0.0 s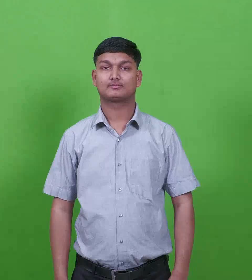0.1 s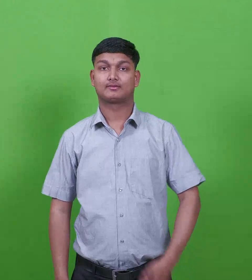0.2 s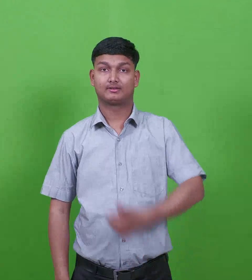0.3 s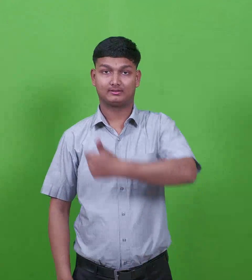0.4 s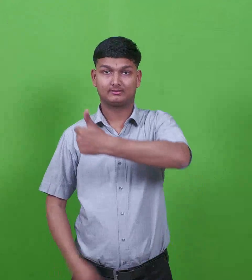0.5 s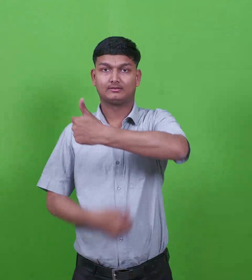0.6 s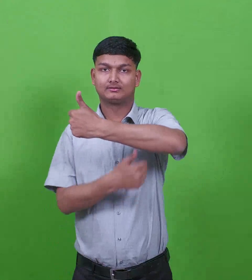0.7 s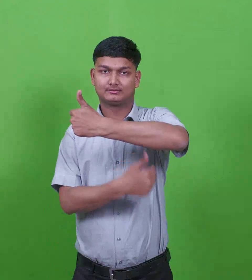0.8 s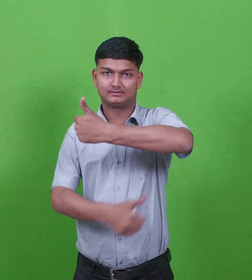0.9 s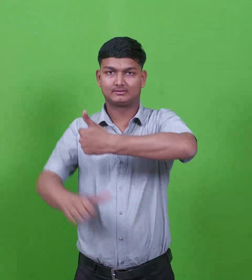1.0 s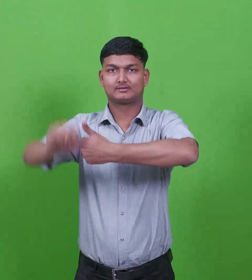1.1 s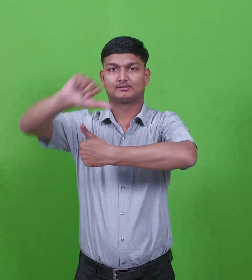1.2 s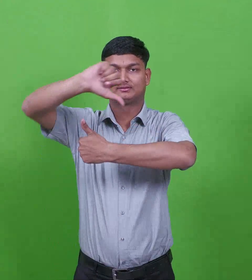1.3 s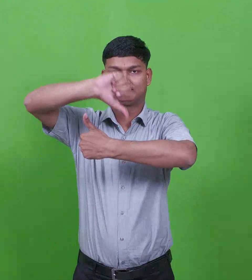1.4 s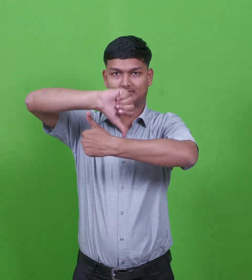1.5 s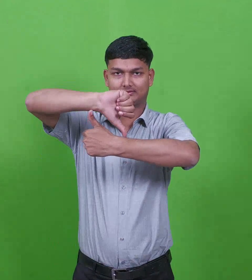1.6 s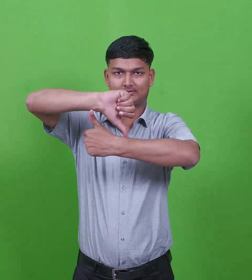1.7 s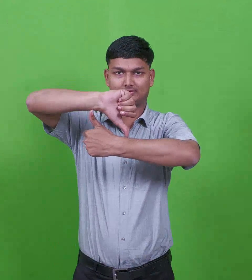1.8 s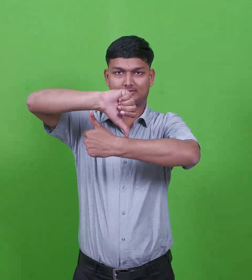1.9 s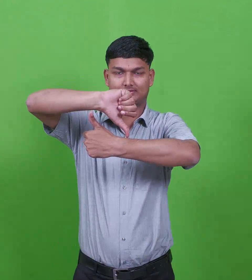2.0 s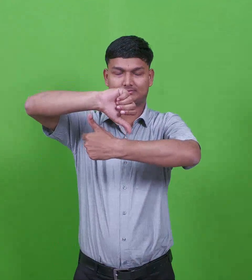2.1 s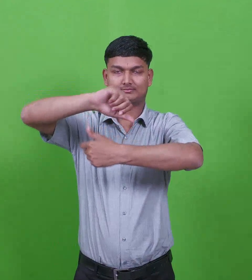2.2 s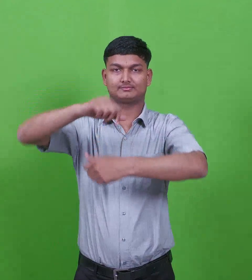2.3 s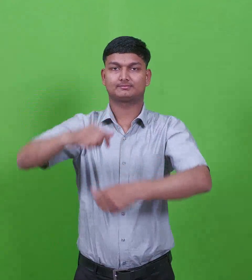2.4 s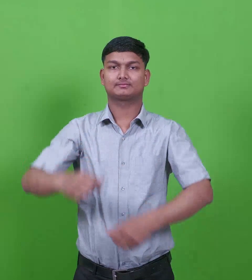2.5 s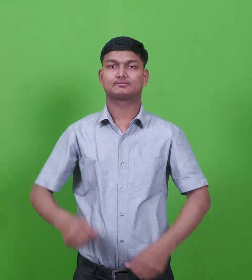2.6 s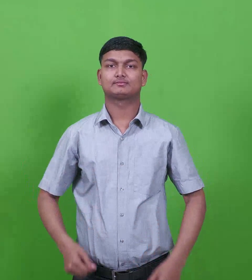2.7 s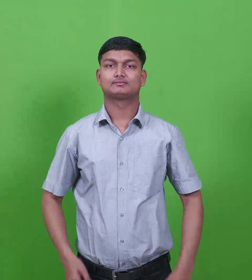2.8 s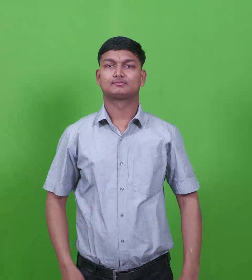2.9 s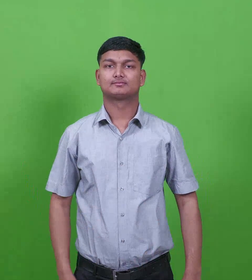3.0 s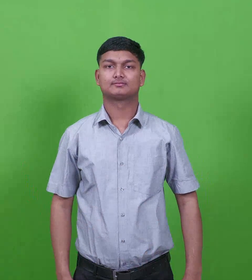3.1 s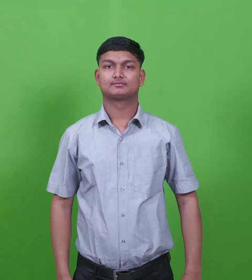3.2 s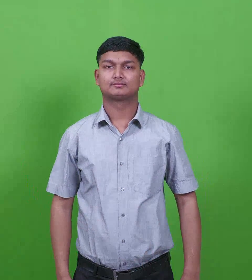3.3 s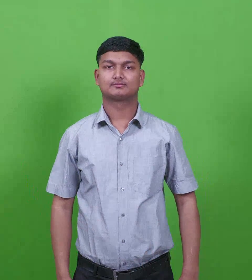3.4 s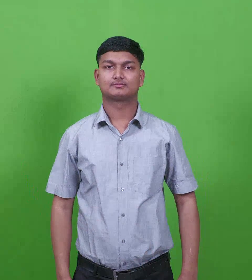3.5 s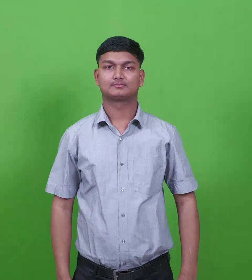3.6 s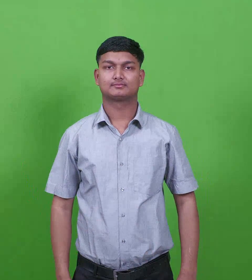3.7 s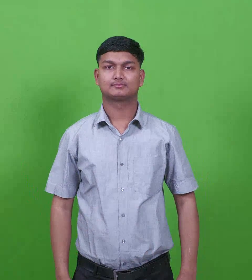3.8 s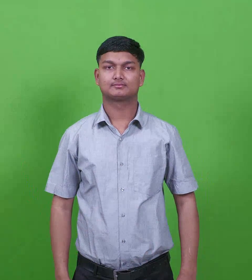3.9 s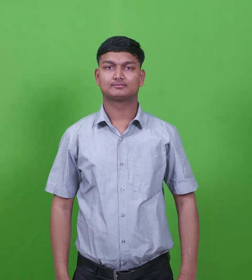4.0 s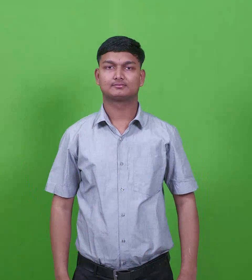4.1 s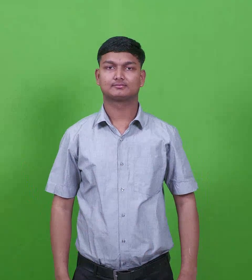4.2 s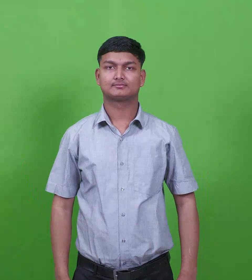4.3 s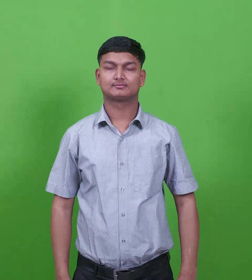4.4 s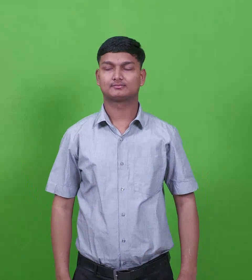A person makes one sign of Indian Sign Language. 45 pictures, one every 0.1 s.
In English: asenath
